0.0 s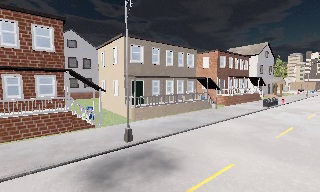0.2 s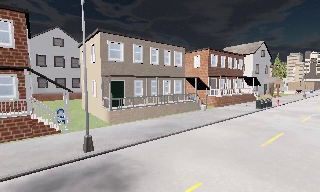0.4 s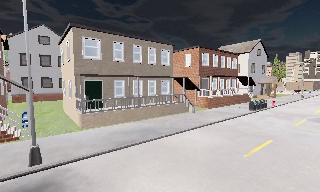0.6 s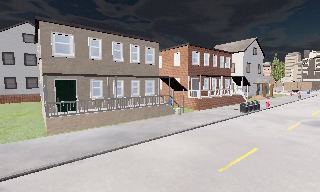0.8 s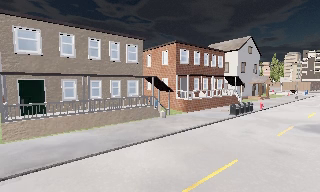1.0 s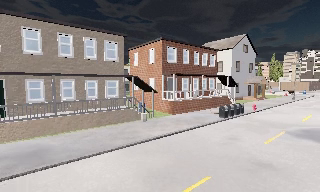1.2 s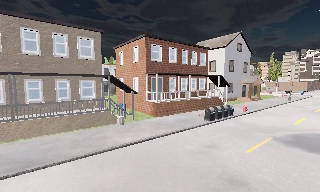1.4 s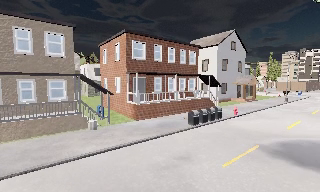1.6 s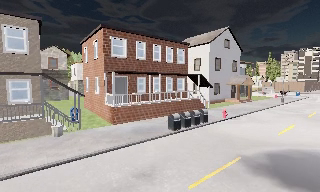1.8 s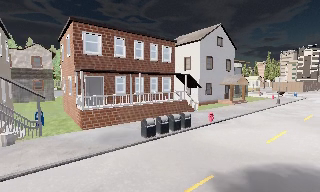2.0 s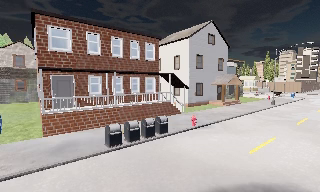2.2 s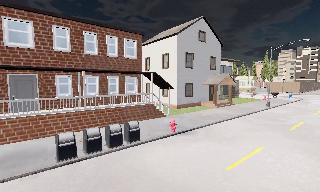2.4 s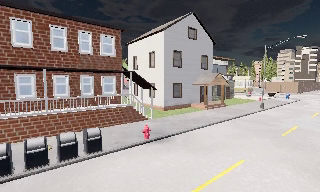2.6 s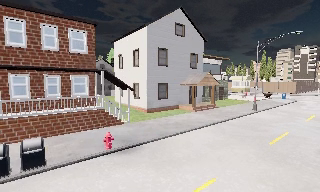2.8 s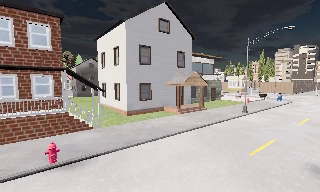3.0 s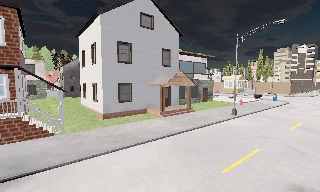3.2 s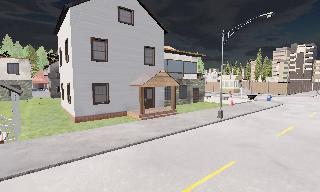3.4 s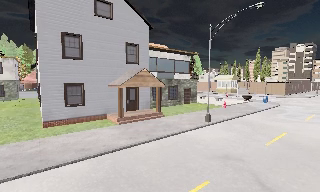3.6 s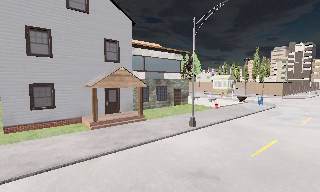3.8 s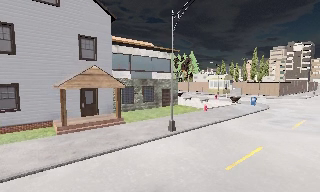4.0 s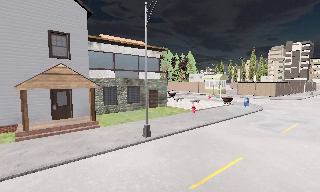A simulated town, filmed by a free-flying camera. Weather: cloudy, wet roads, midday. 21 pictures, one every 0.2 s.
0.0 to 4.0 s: The camera travels to its right and forward, about 40 m, so close, fixed things drift to the left.
The film runs forward here.
